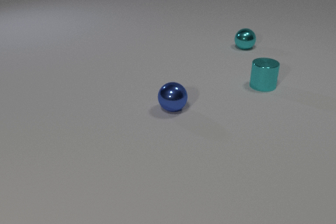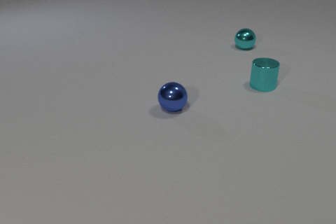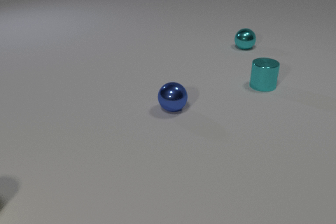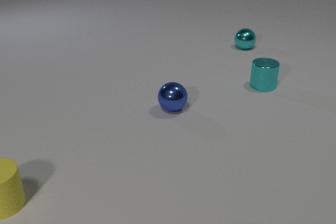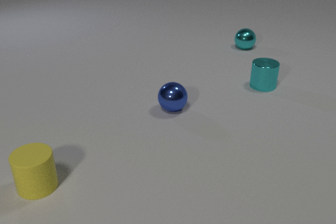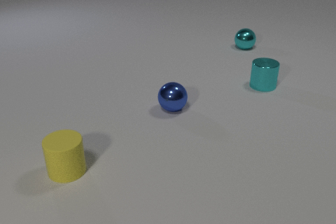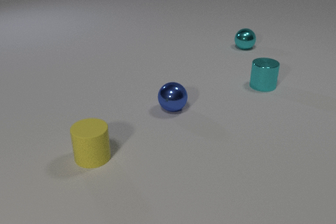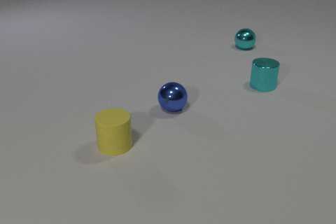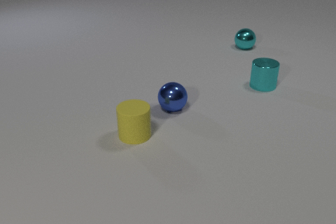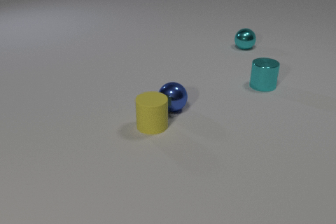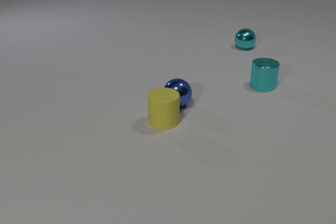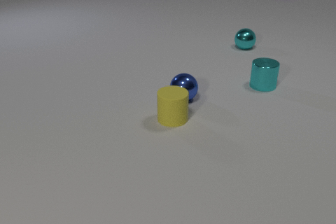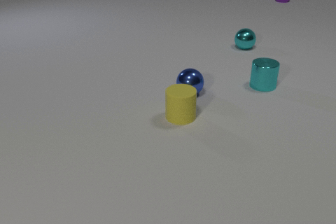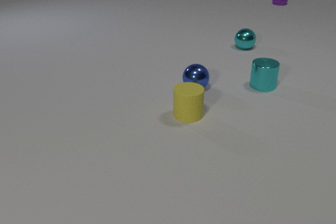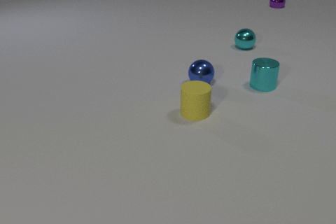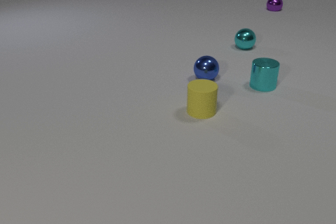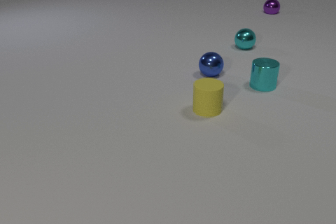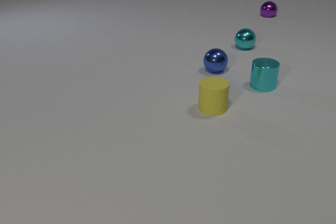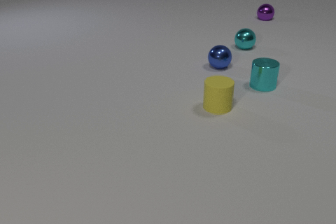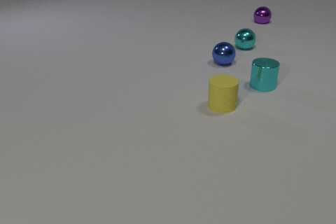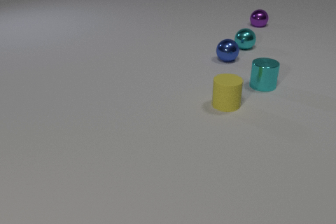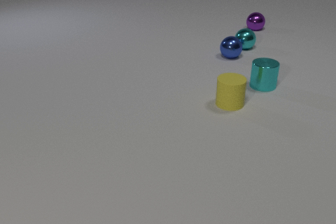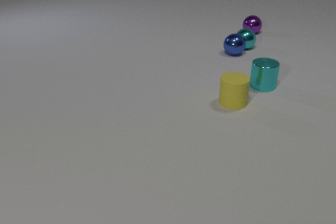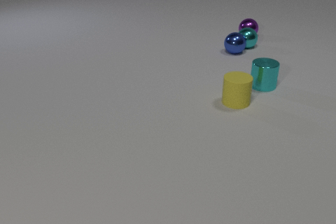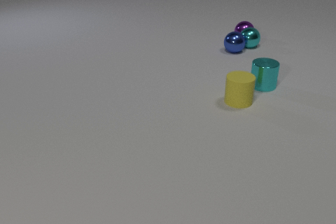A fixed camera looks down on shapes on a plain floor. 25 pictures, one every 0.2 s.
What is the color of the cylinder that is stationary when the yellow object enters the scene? cyan.
What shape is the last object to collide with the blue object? sphere.
How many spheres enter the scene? 1.
0.0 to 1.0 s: The yellow rubber cylinder comes in at the left edge, slides to the right and away from the camera.
1.0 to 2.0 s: The yellow rubber cylinder slides to the right and away from the camera. The blue metal sphere rolls away from the camera. The yellow rubber cylinder and the blue metal sphere collide.
2.0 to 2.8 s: The yellow rubber cylinder slides to the right and away from the camera. The blue metal sphere rolls away from the camera and to the right. The purple metal sphere comes in at the top edge, rolls toward the camera.
2.8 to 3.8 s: The yellow rubber cylinder slides to the right and away from the camera. The blue metal sphere rolls away from the camera and to the right. The purple metal sphere rolls toward the camera.
3.8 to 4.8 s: The yellow rubber cylinder slides to the right and away from the camera. The blue metal sphere rolls away from the camera. The cyan metal sphere rolls away from the camera and to the right. The purple metal sphere rolls toward the camera. The blue metal sphere and the cyan metal sphere collide. The cyan metal sphere and the purple metal sphere collide.
